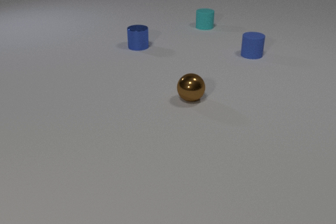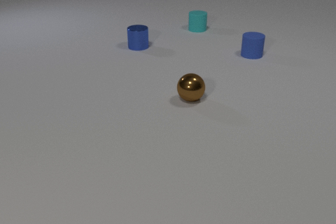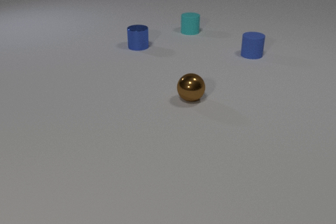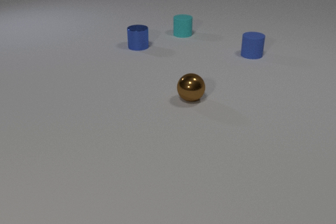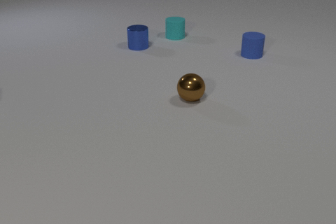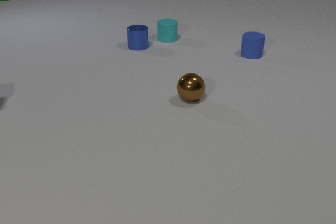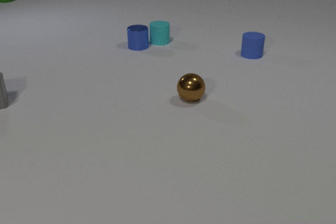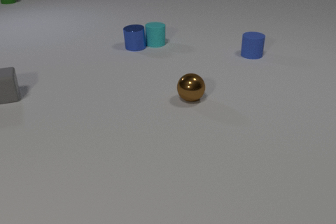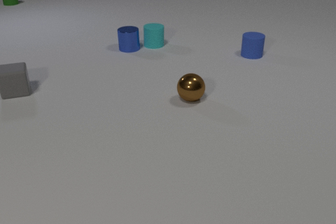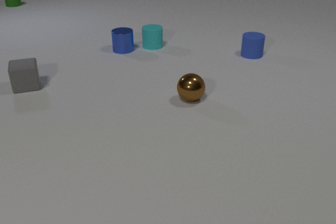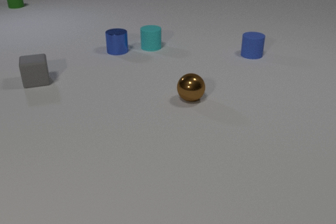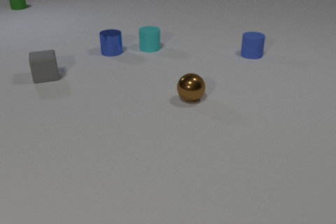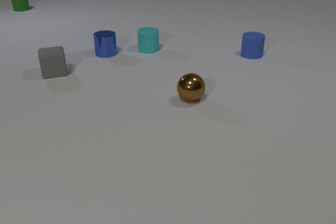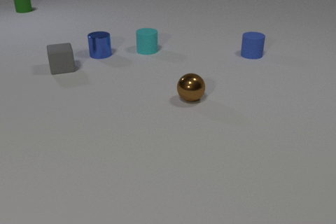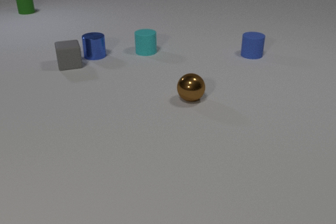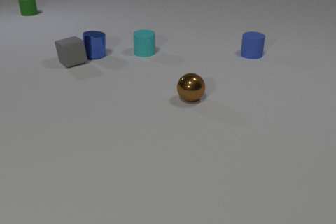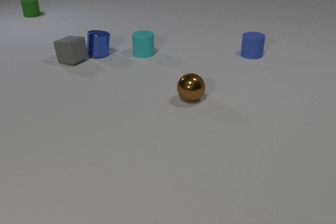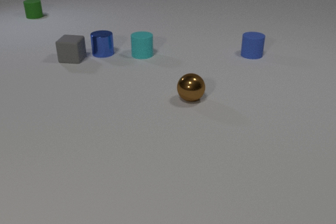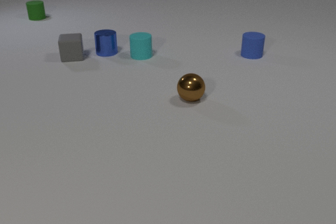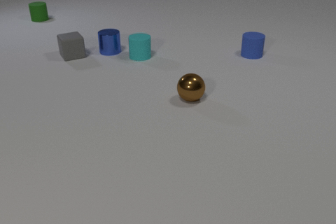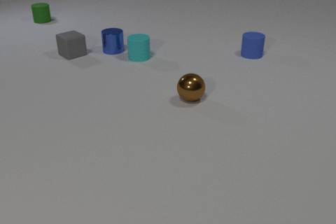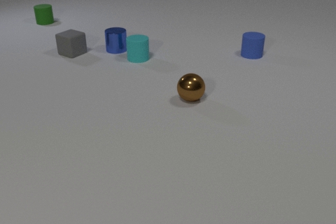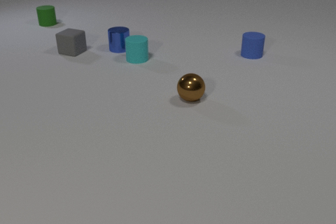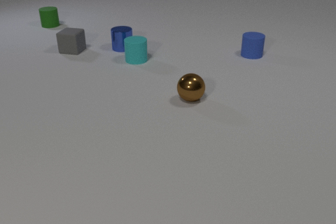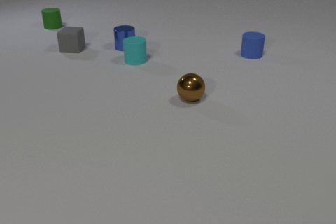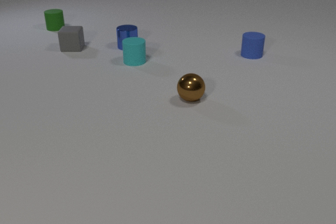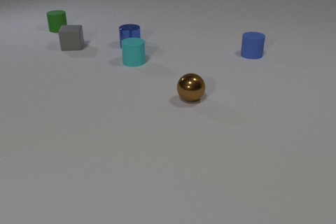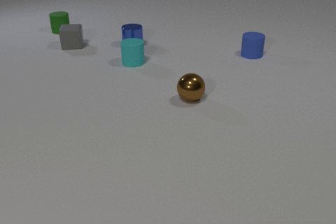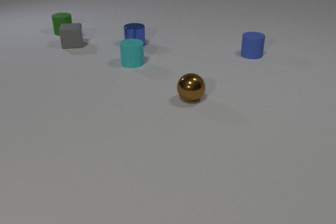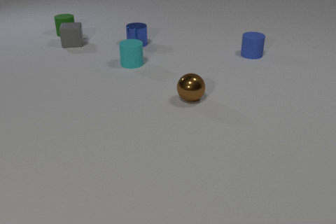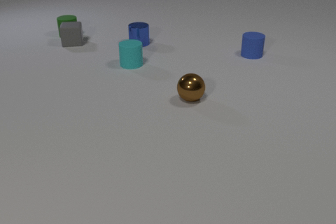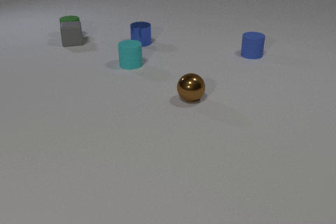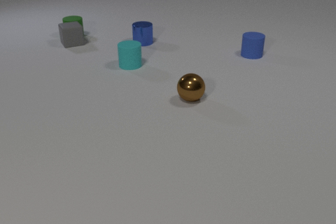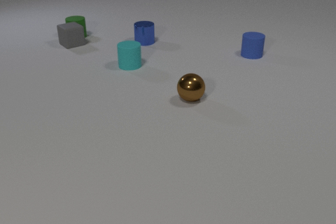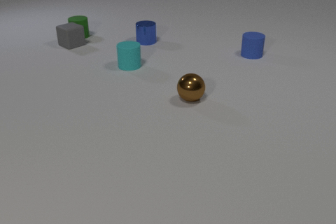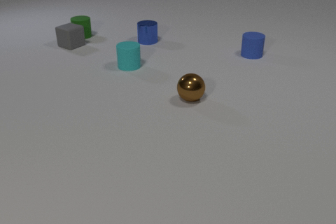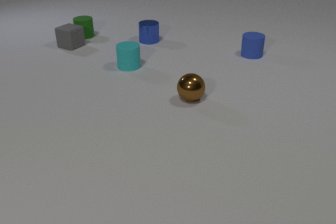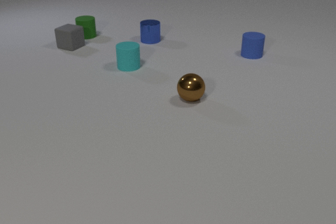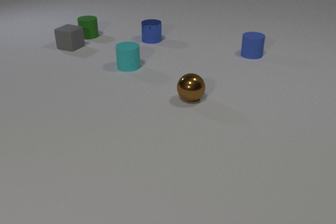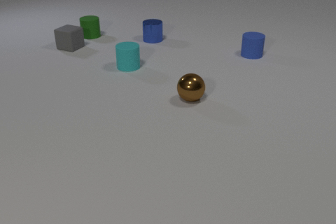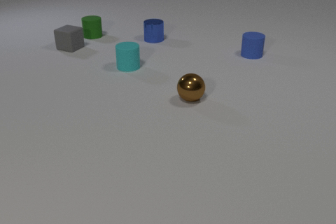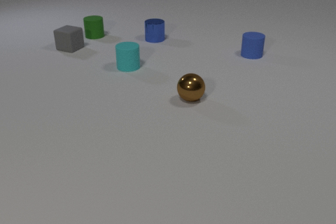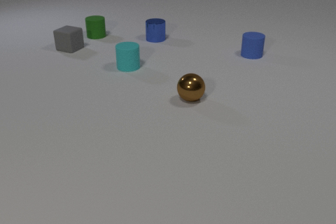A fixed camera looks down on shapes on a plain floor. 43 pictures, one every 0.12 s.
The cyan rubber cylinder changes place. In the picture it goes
toward the camera.
The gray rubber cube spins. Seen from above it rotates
counterclockwise.
0.00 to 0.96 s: The cyan rubber cylinder slides toward the camera and to the left. The blue metal cylinder slides to the left and toward the camera. The green rubber cylinder comes in at the top edge, slides toward the camera. The gray rubber cube comes in at the left edge, slides to the right and away from the camera. The cyan rubber cylinder and the blue metal cylinder collide.
0.96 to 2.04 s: The cyan rubber cylinder slides toward the camera and to the left. The blue metal cylinder slides to the left. The green rubber cylinder slides toward the camera. The gray rubber cube slides away from the camera and to the right, spins counterclockwise seen from above by about 60 degrees, its near face sliding to the right. The blue metal cylinder and the gray rubber cube collide.
2.04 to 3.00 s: The cyan rubber cylinder slides toward the camera and to the left. The blue metal cylinder slides to the right and away from the camera. The green rubber cylinder slides toward the camera and to the right. The gray rubber cube slides away from the camera, spins so that its near face slides to the right, counterclockwise seen from above.
3.00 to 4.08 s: The cyan rubber cylinder slides toward the camera and to the left. The blue metal cylinder slides to the right and away from the camera. The green rubber cylinder slides toward the camera and to the right. The gray rubber cube slides away from the camera, spins counterclockwise seen from above by about 45 degrees, its near face sliding to the right. The green rubber cylinder and the gray rubber cube collide.
4.08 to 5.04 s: The blue metal cylinder slides to the right and away from the camera. The green rubber cylinder slides to the right. The gray rubber cube slides toward the camera.
How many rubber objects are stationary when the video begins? 1.
What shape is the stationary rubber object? cylinder.
Are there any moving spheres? no.
